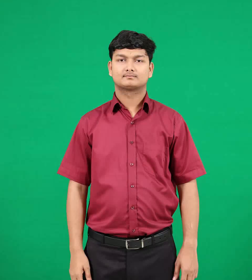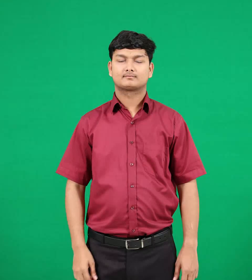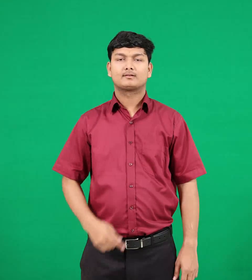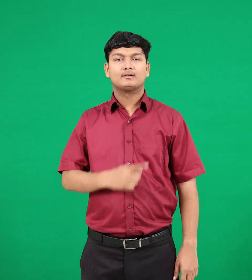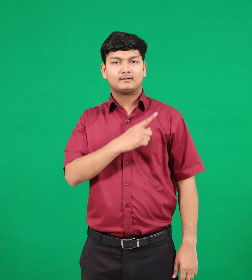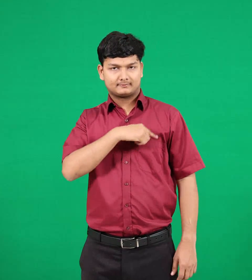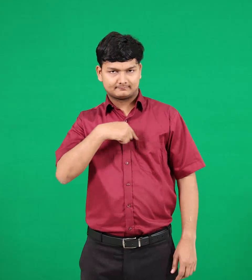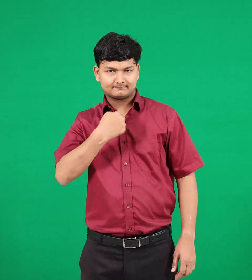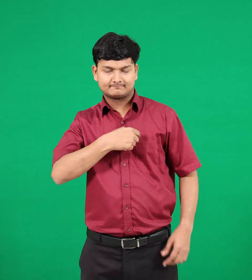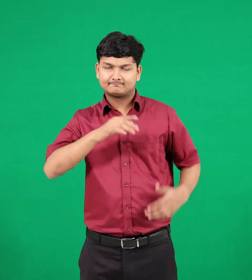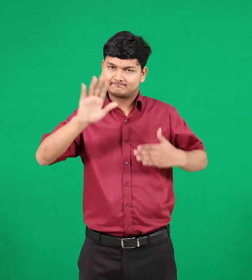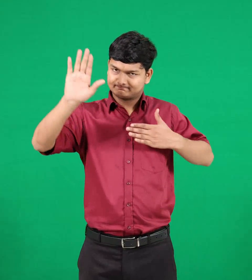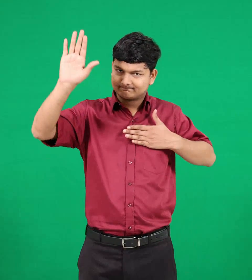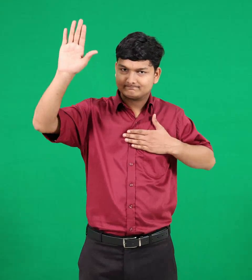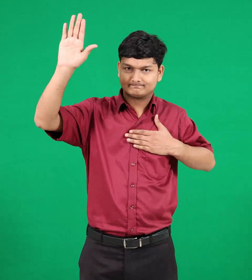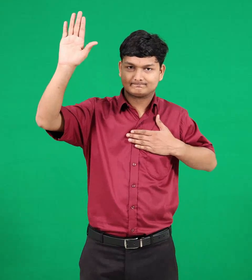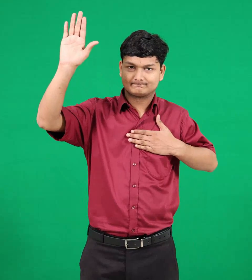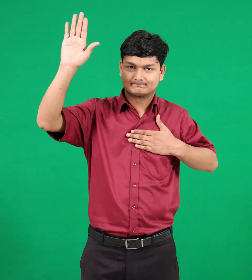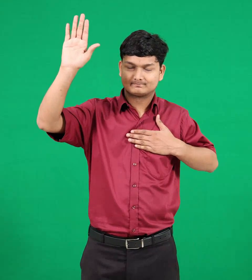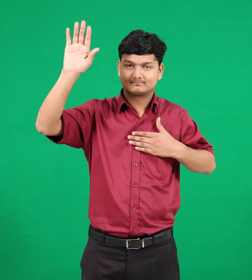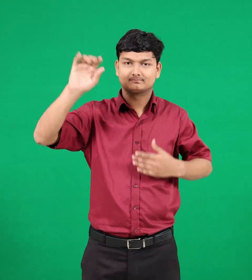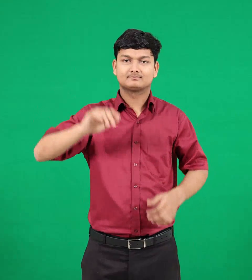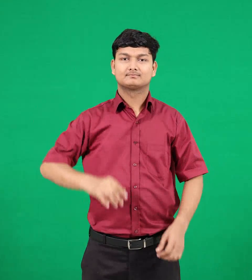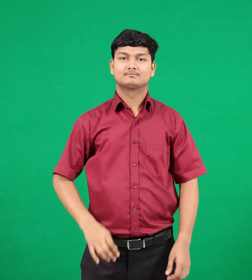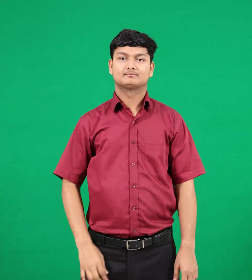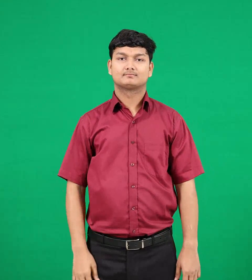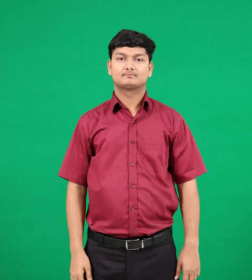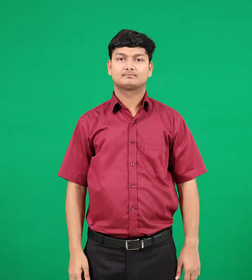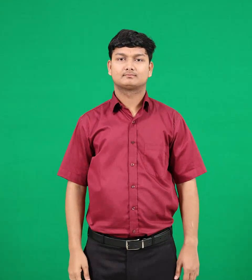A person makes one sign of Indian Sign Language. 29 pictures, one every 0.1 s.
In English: guilt
